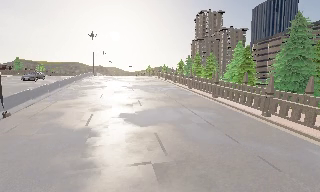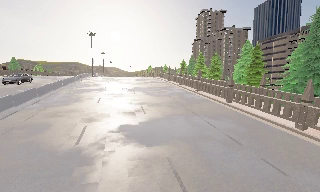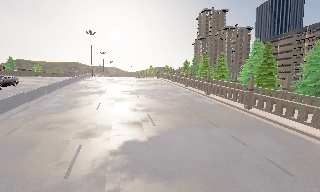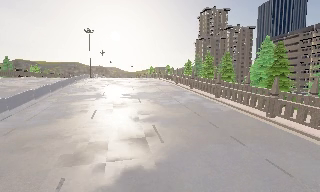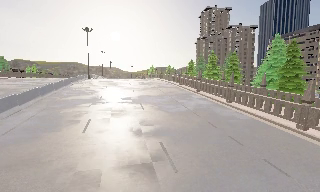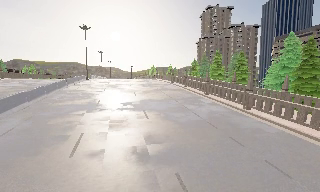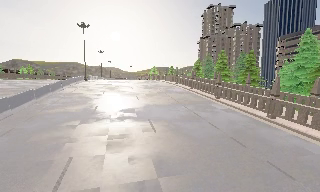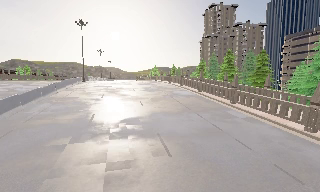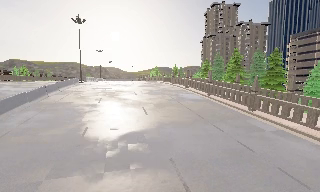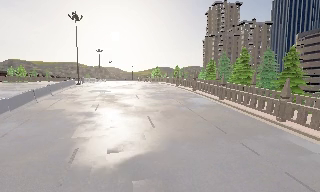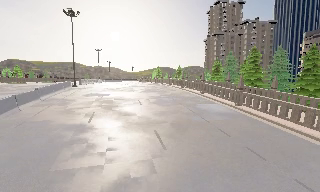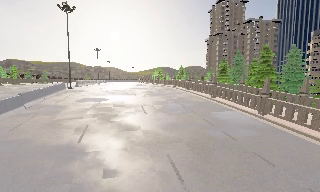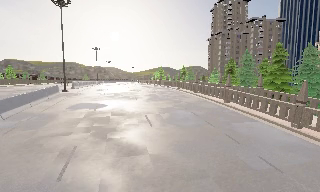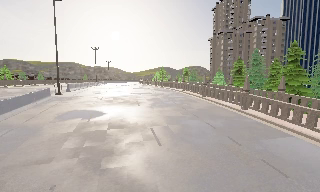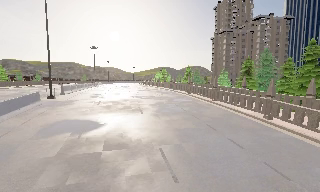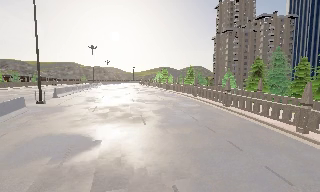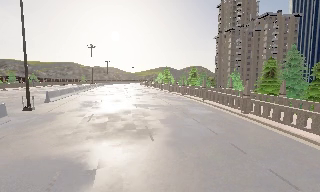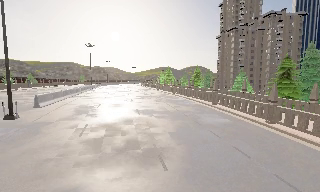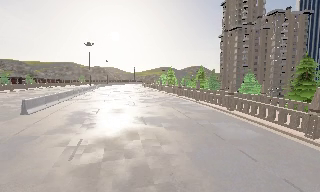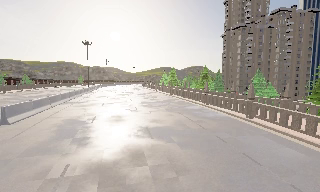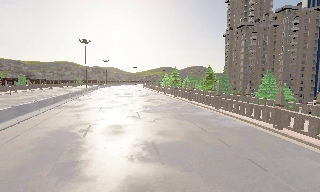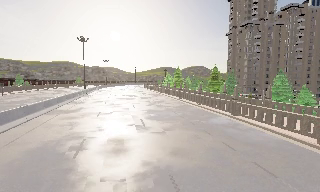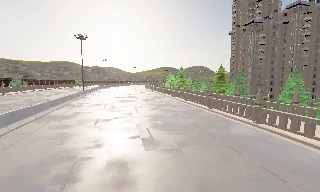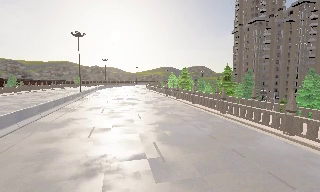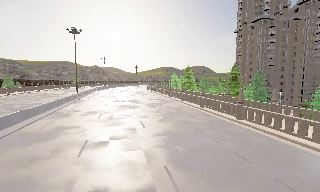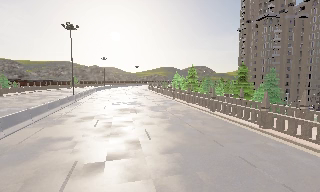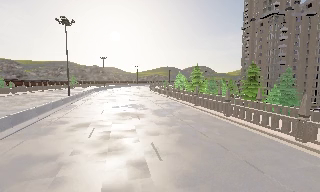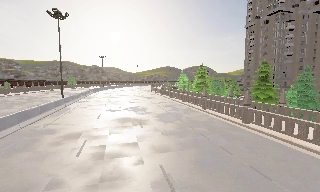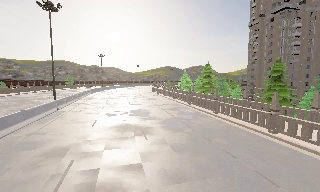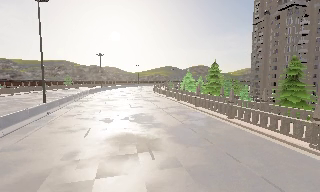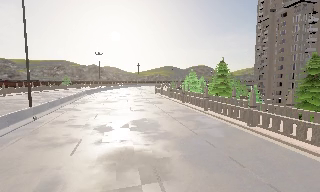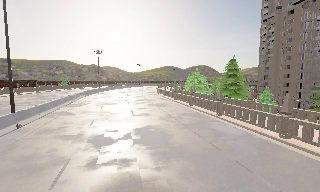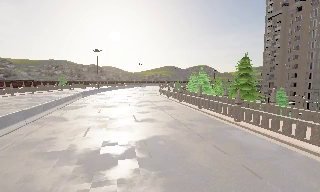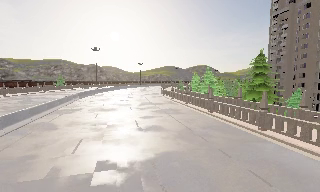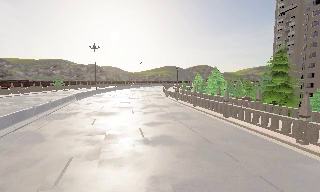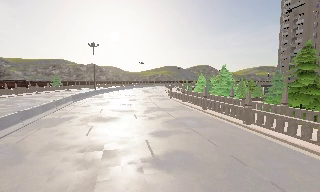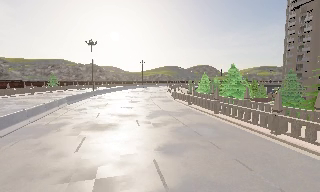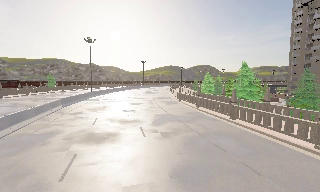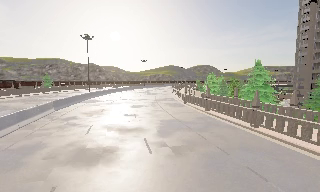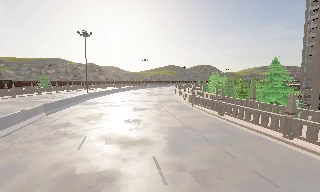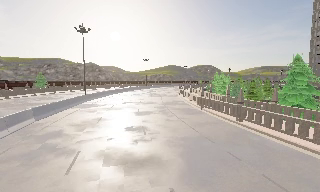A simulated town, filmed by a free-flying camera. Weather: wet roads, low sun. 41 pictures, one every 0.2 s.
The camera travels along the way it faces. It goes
forward.
0.0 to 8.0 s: The camera travels forward, about 90 m, so what stands in front looms larger.
The film runs forward here.
